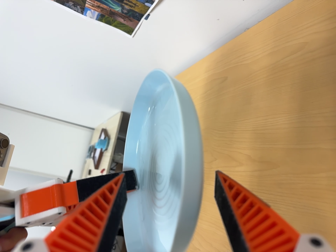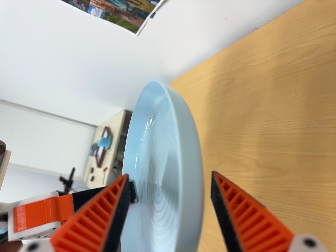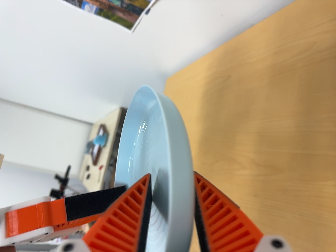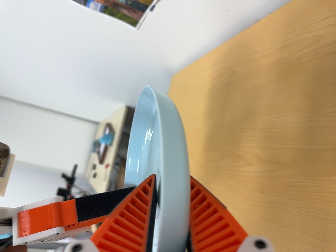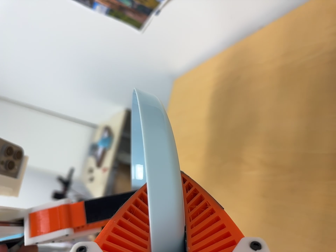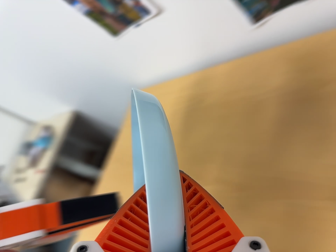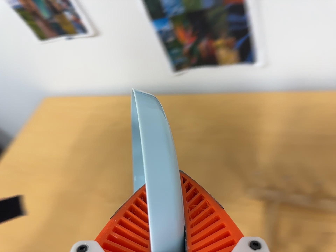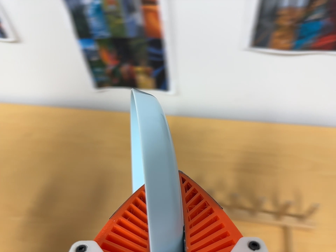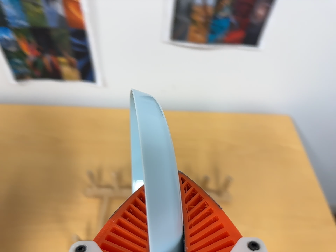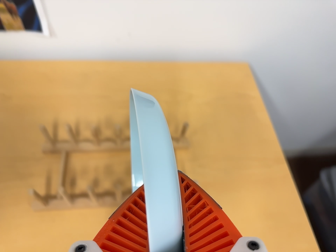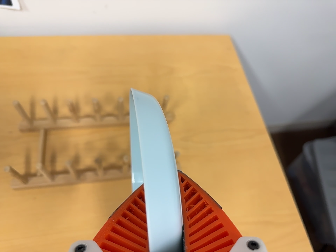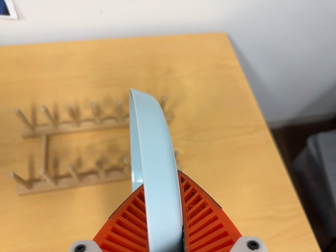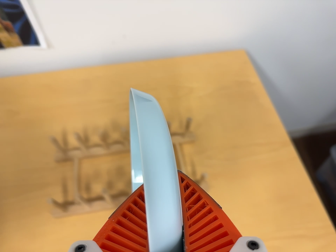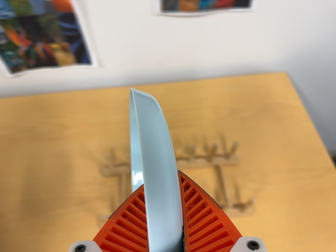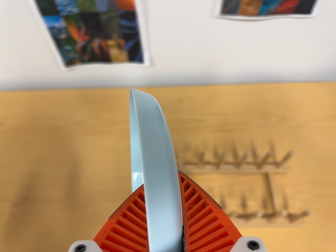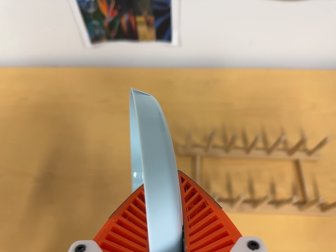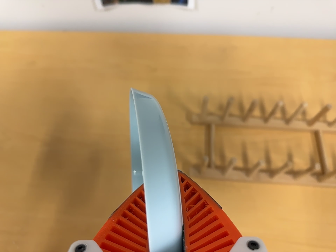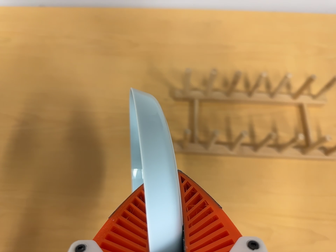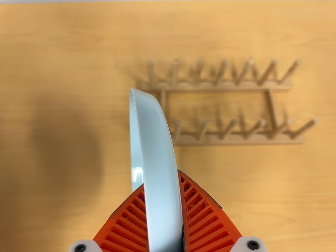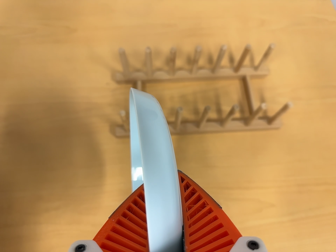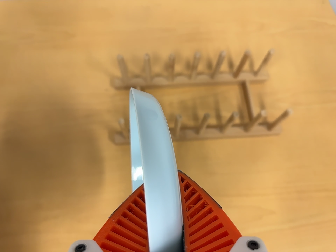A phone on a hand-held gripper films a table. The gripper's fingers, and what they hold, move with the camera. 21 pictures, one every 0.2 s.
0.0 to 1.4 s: The camera pans to its right by about 55 degrees. It travels backward and to its left, about 16 cm. Its aim tips toward the top of its view by about 10 degrees, and the scene shifts downward. It rolls about its line of sight by about 25 degrees, and the scene rotates clockwise.
1.4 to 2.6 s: The camera pans to its right by about 15 degrees. Its aim tips toward the bottom of its view by about 10 degrees, and the scene shifts upward. It rolls about its line of sight by about 10 degrees, and the scene rotates counterclockwise.
2.6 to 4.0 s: The camera travels toward the bottom of its view and forward, about 10 cm, so close, fixed things drift upward. Its aim tips toward the bottom of its view by about 10 degrees, and the scene shifts upward.
The film runs forward here.
